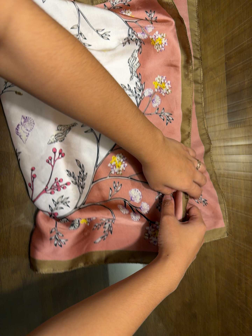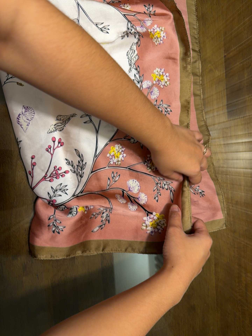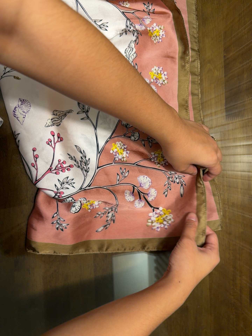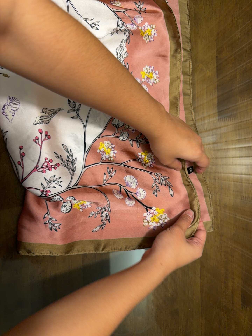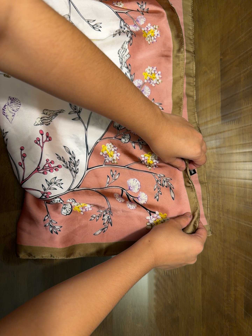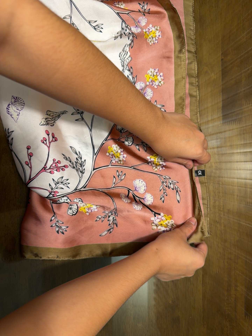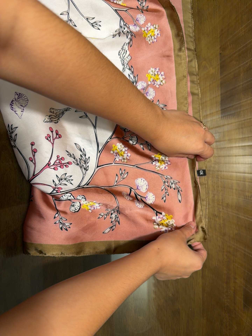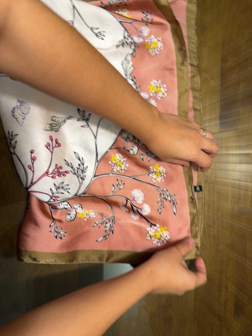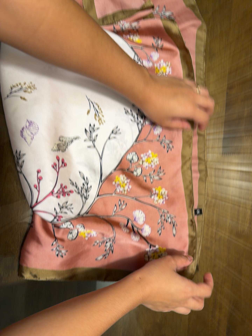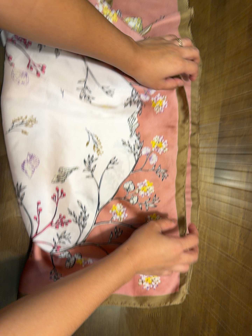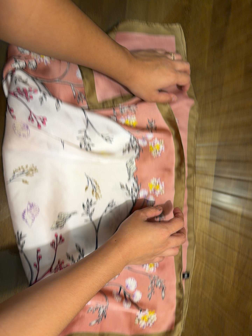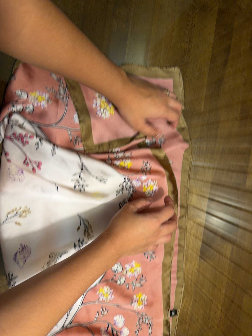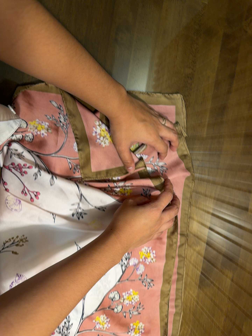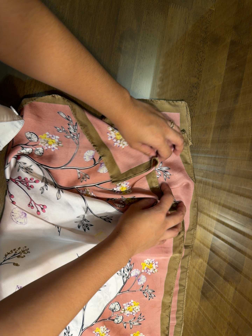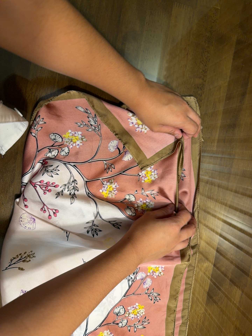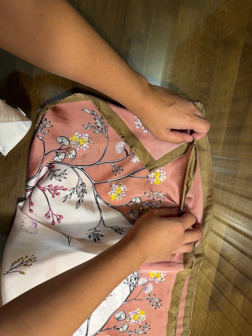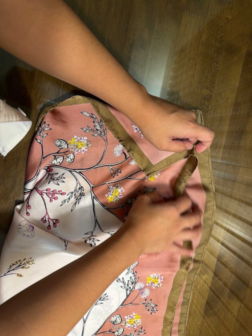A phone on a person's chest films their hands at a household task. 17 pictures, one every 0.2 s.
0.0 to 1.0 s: The camera shifts only a little, or ends up much as it began.
1.0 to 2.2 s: The camera travels toward the top of its view, about 26 cm, so close, fixed things drift downward. It rolls about its line of sight by about 10 degrees, and the scene rotates clockwise.
2.2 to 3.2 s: The camera travels toward the top of its view, about 10 cm, so close, fixed things drift downward.
The film runs forward here.
